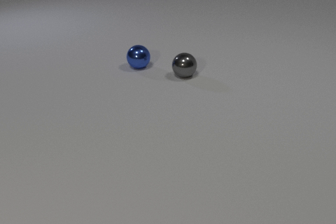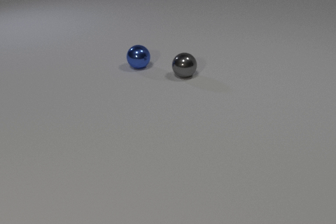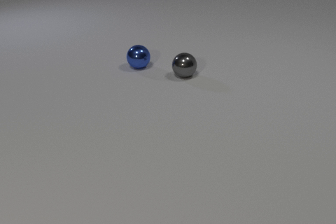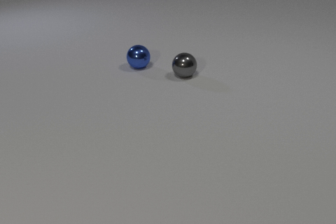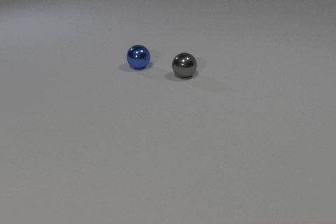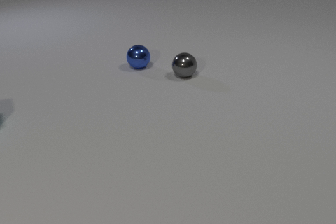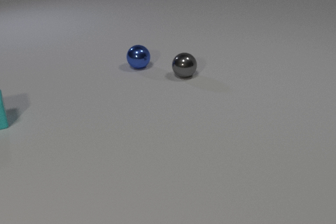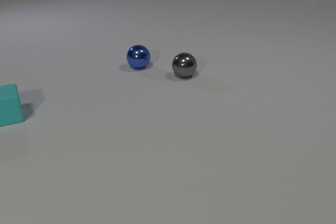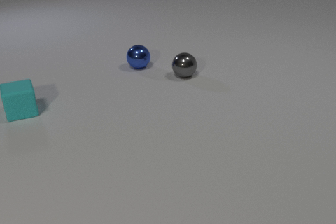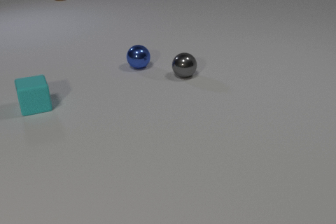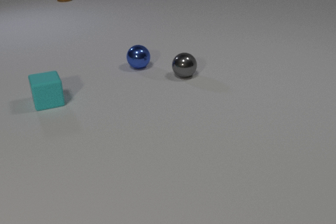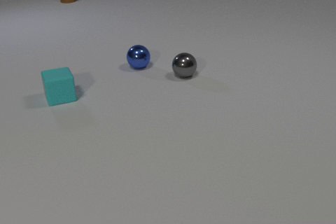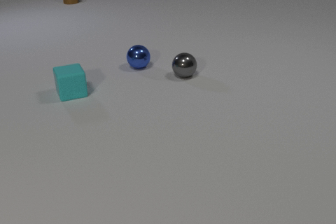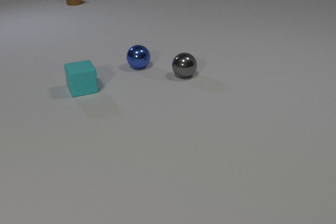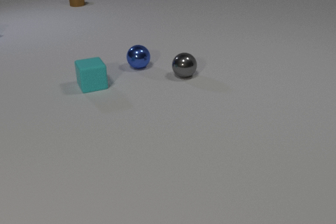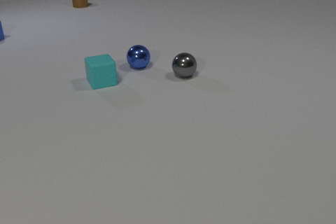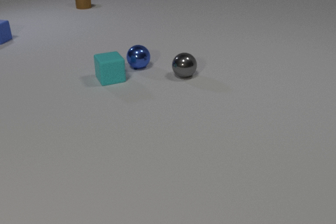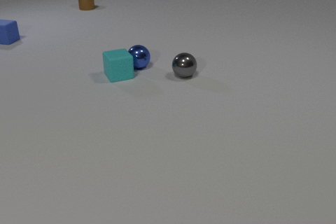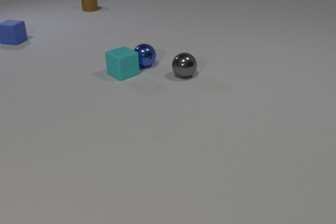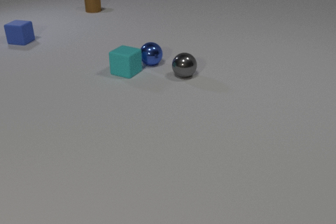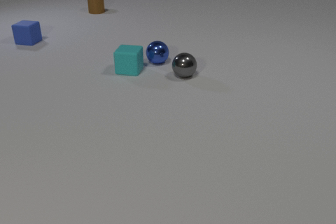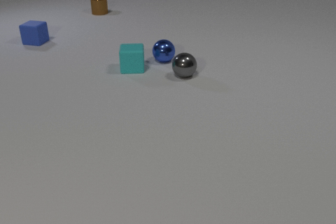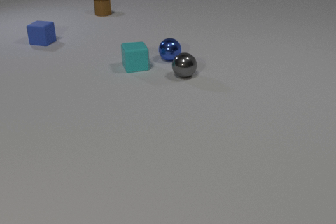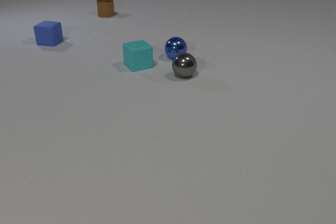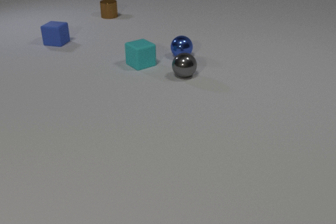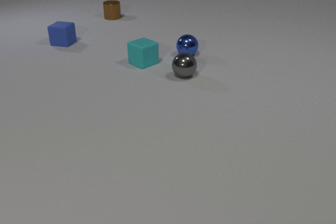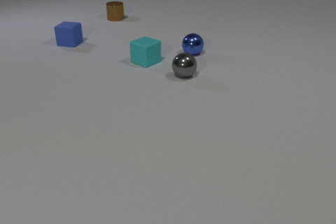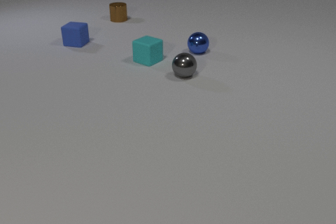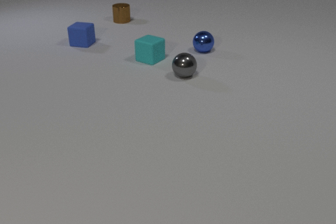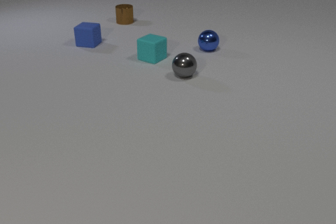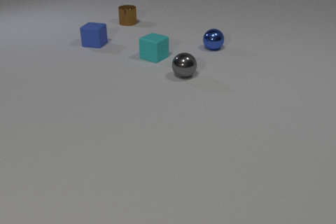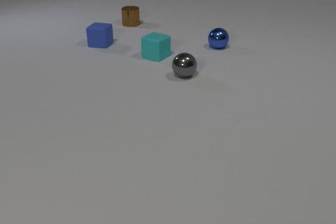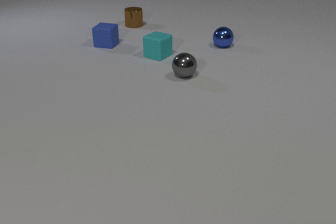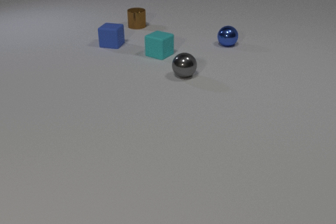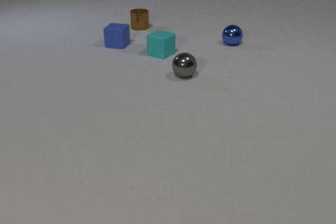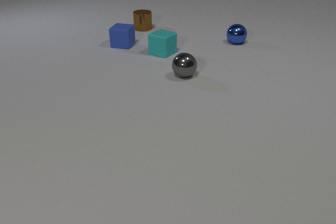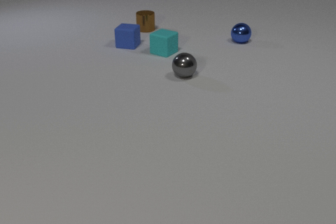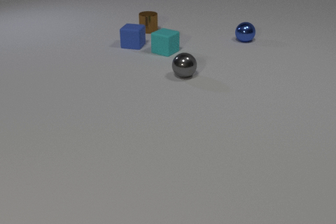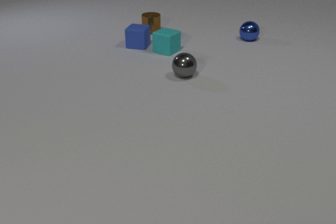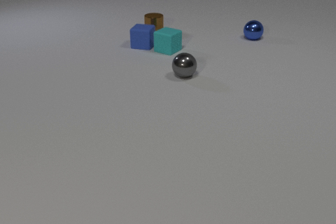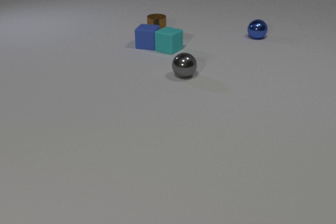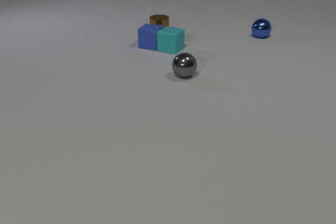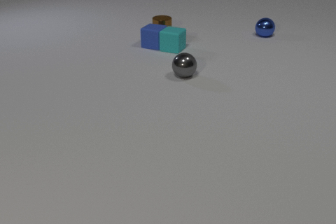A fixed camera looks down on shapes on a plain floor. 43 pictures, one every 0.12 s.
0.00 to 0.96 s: The cyan rubber cube comes in at the left edge, slides to the right and away from the camera. The brown metal cylinder comes in at the top edge, slides toward the camera.
0.96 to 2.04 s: The cyan rubber cube slides to the right and away from the camera. The blue rubber cube comes in at the left edge, slides to the right and toward the camera. The brown metal cylinder slides toward the camera and to the right.
2.04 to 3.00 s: The cyan rubber cube slides away from the camera and to the right, spins counterclockwise seen from above by about 105 degrees, its near face sliding to the right. The blue metal sphere rolls to the right and away from the camera. The blue rubber cube slides to the right and toward the camera. The brown metal cylinder slides toward the camera and to the right. The cyan rubber cube and the blue metal sphere collide.
3.00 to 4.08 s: The cyan rubber cube slides away from the camera and to the right. The blue metal sphere rolls to the right and away from the camera. The blue rubber cube slides to the right. The brown metal cylinder slides toward the camera and to the right.
4.08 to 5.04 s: The cyan rubber cube slides away from the camera and to the right. The blue metal sphere rolls to the right and away from the camera. The blue rubber cube slides to the right. The brown metal cylinder slides toward the camera and to the right. The cyan rubber cube and the blue rubber cube collide.
Are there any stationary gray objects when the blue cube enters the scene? yes.
How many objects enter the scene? 3.
How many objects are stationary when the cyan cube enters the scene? 2.
